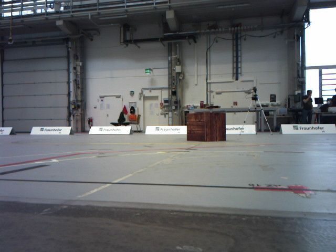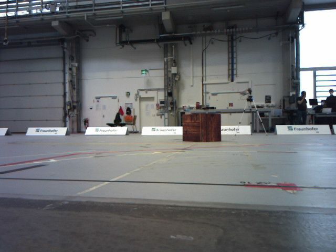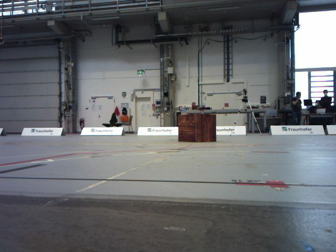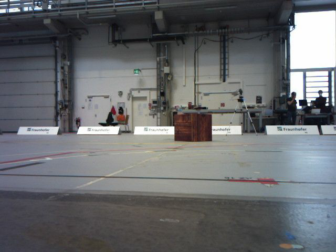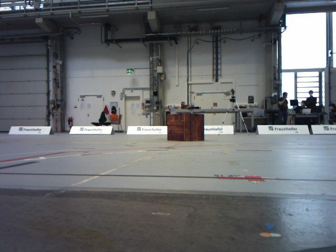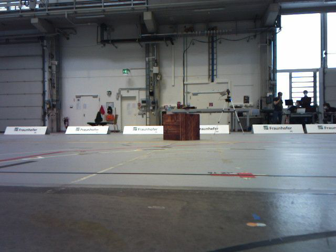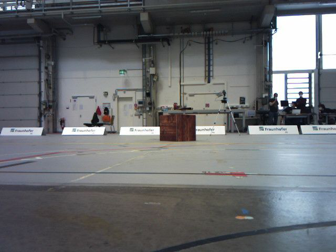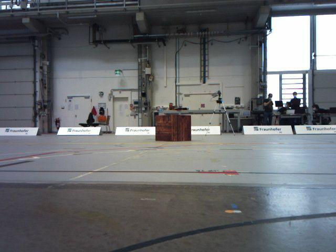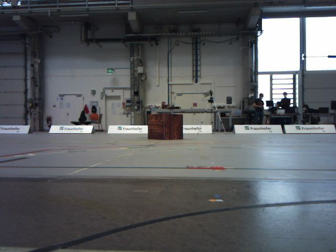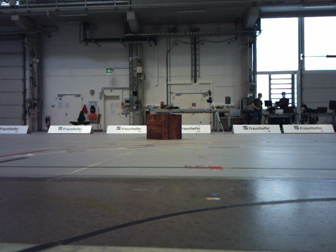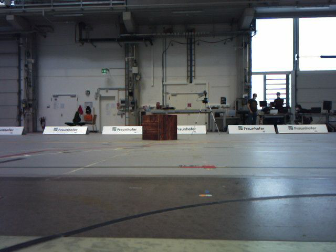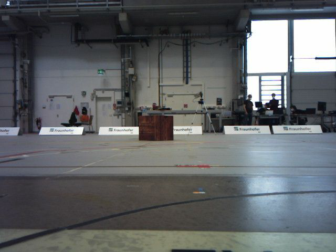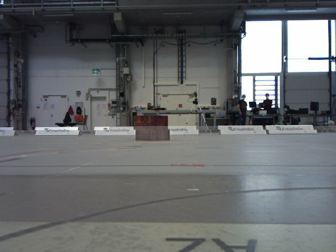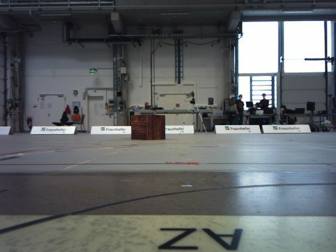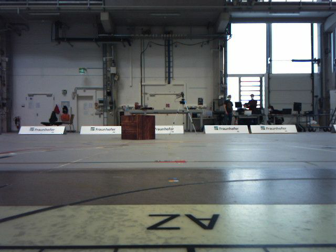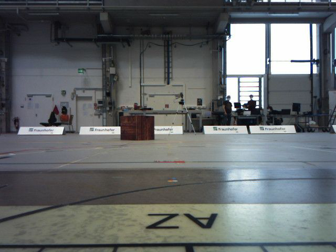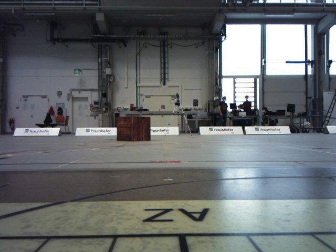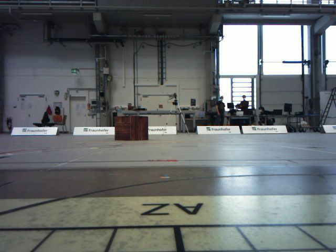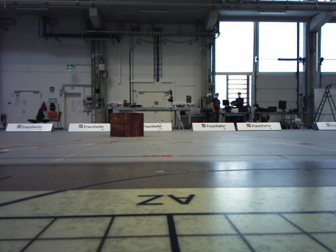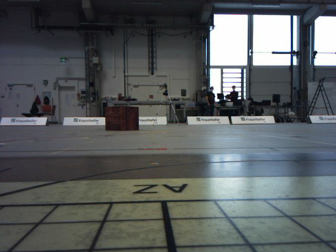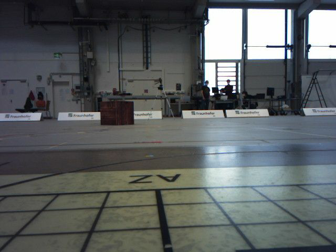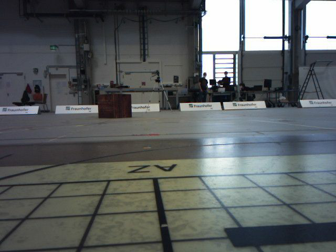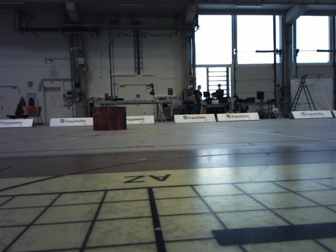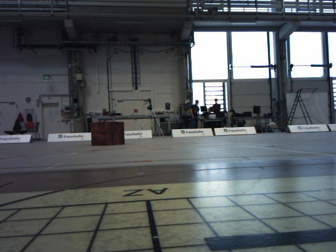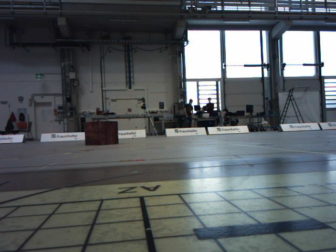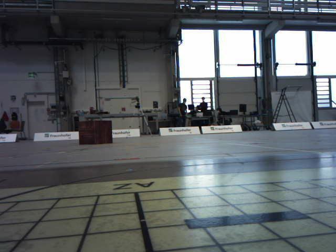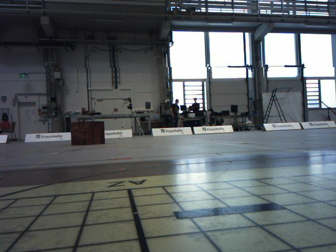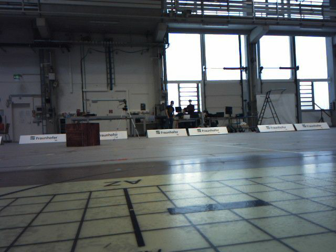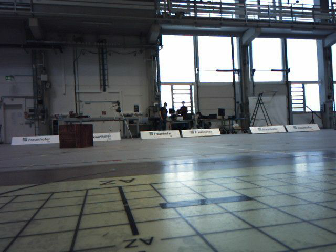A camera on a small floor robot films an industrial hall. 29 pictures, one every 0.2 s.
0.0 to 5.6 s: The camera swings to its right by about 25 degrees, and the scene slides to the left. It travels backward, about 1.2 m, so what stands in front gets smaller.
The film runs backward here.
